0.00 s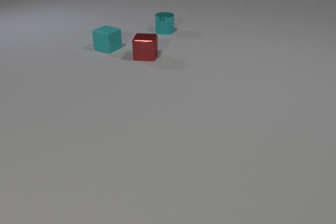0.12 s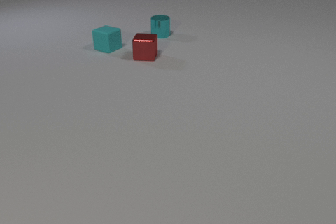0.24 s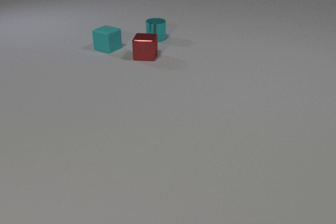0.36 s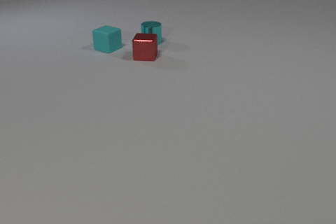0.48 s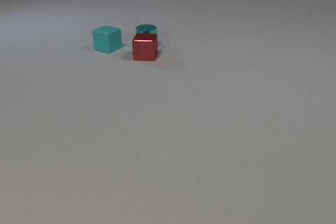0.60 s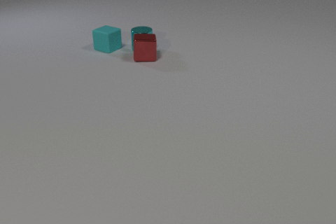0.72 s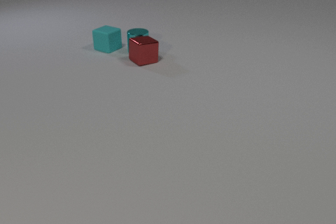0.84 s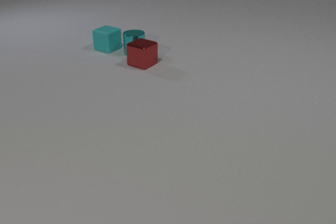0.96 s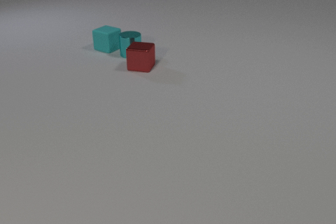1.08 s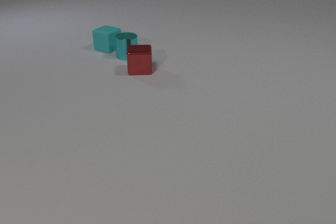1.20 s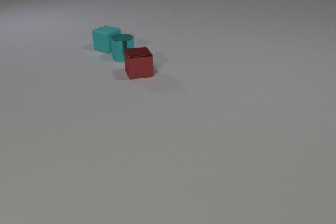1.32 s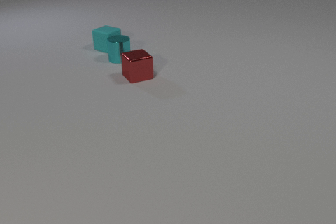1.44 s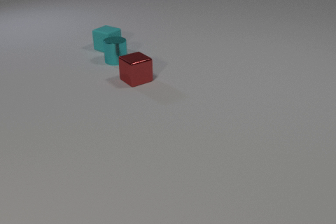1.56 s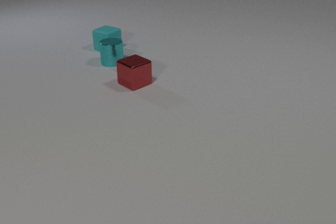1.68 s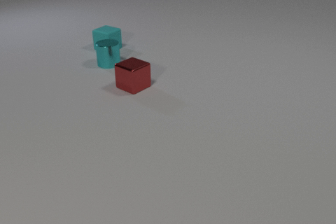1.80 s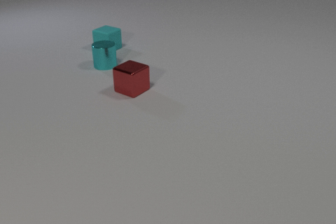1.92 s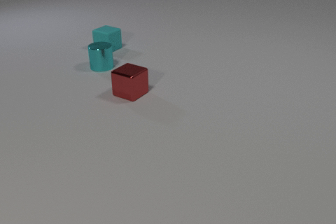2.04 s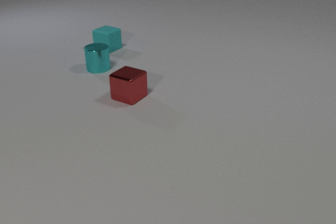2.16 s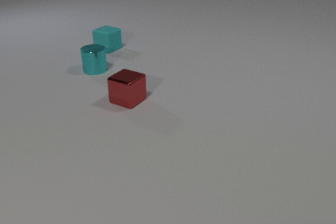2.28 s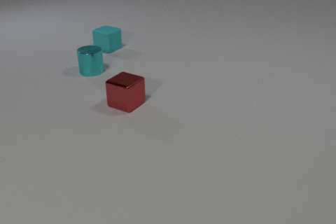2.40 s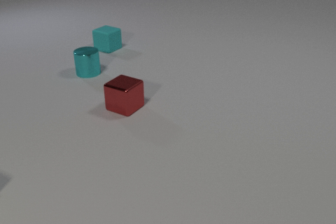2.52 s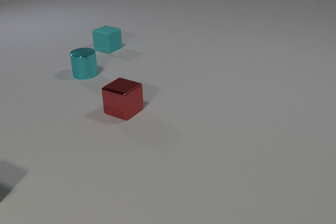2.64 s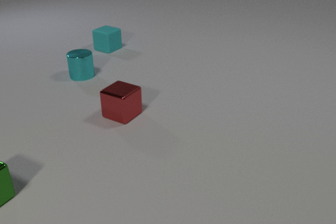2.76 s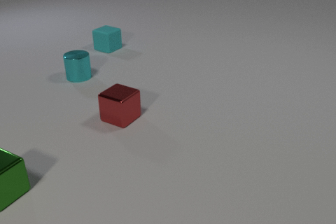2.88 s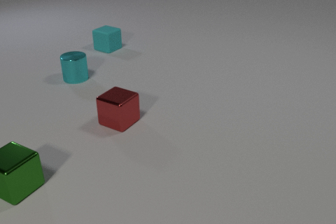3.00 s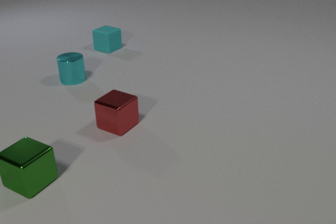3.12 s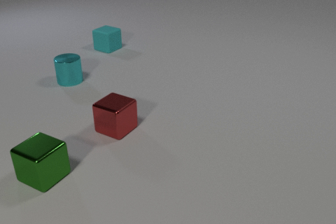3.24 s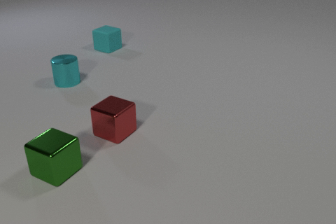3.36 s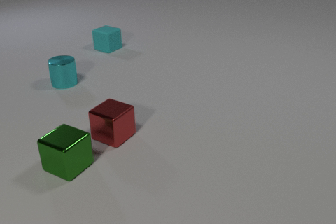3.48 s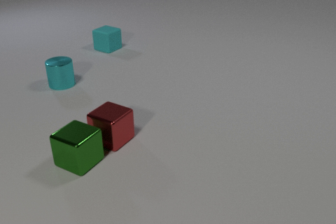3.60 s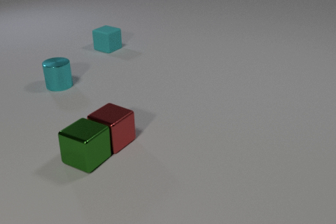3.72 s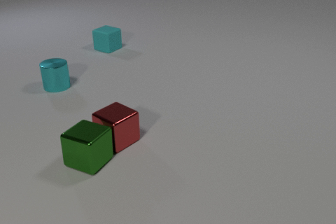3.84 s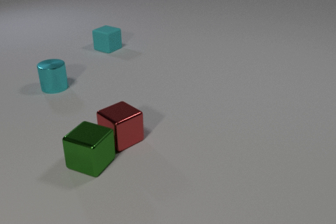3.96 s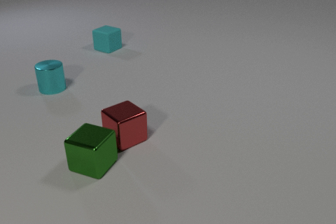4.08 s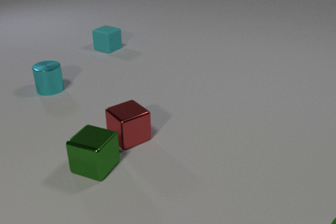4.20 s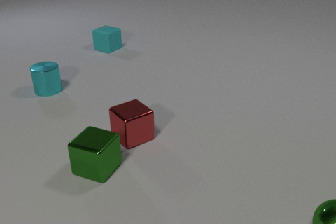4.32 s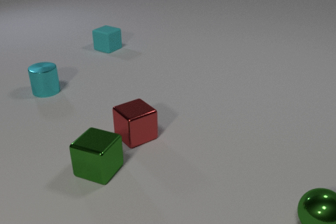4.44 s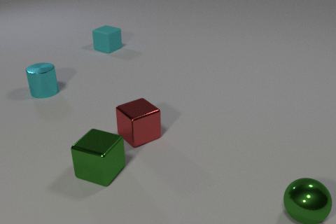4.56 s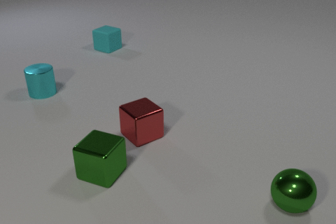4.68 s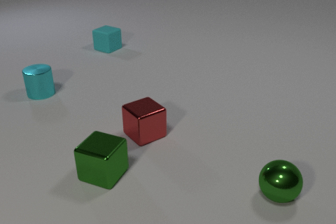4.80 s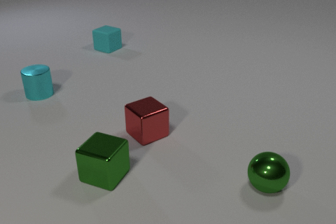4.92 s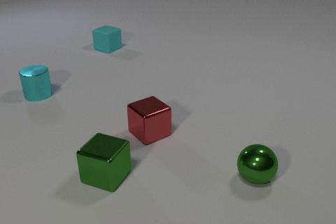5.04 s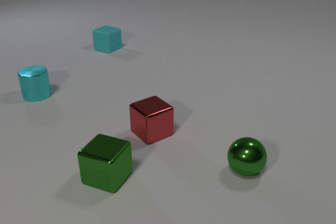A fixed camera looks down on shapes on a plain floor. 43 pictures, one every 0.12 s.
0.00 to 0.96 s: The cyan metal cylinder slides toward the camera and to the left. The red metal cube slides toward the camera, spins so that its near face slides to the right, counterclockwise seen from above. The cyan metal cylinder and the red metal cube collide.
0.96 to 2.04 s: The cyan metal cylinder slides toward the camera and to the left. The red metal cube slides toward the camera, spins so that its near face slides to the right, counterclockwise seen from above.
2.04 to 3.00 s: The cyan metal cylinder slides to the left and toward the camera. The red metal cube slides toward the camera. The green metal cube comes in at the left edge, slides to the right.
3.00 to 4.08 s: The cyan metal cylinder slides to the left and toward the camera. The red metal cube slides toward the camera and to the right. The green metal cube slides to the right. The red metal cube and the green metal cube collide.
4.08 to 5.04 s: The cyan metal cylinder slides to the left and toward the camera. The red metal cube slides to the right. The green metal cube slides toward the camera and to the right. The green metal sphere rolls to the left and away from the camera.
What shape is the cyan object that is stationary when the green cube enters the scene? cube.
How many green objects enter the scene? 2.
What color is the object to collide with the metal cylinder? red.
